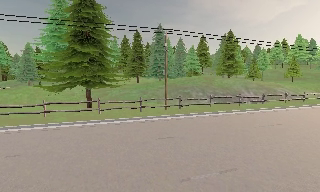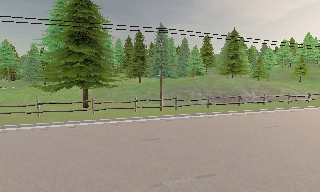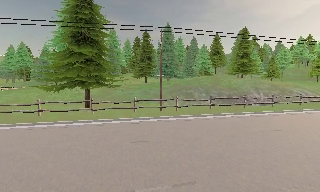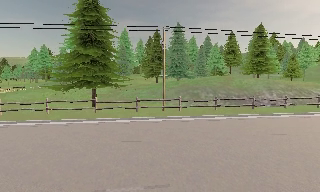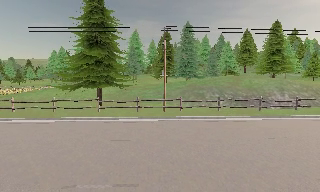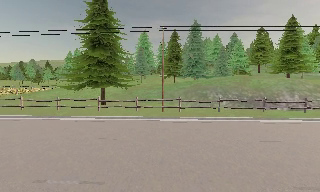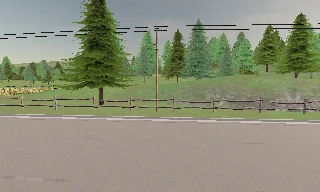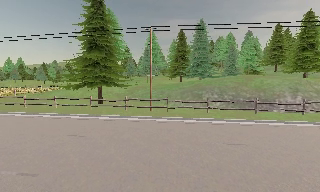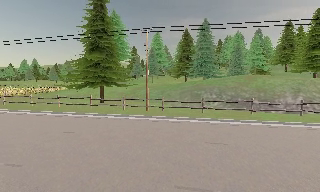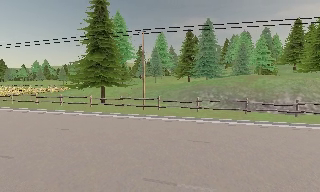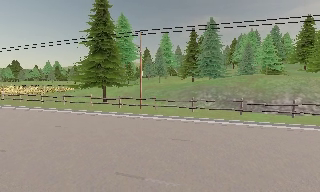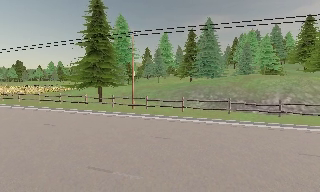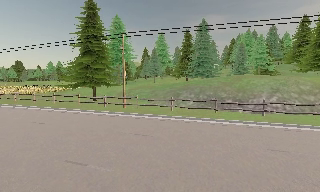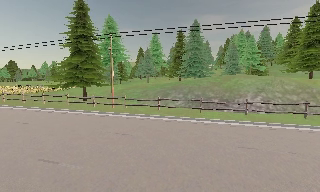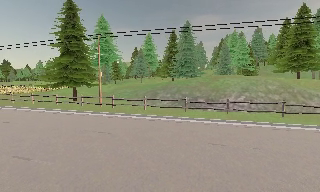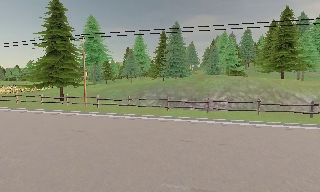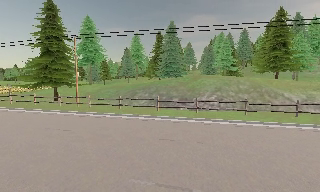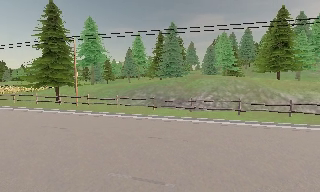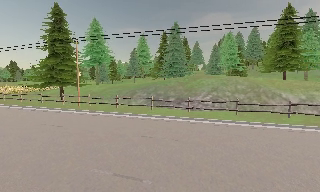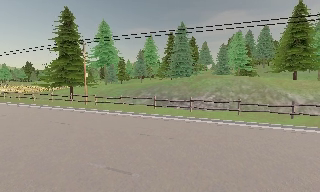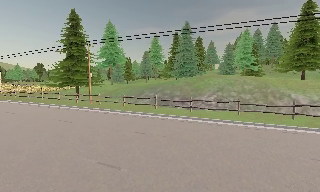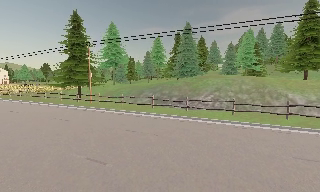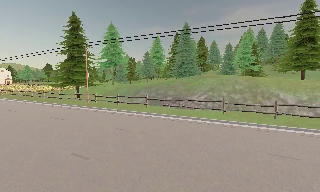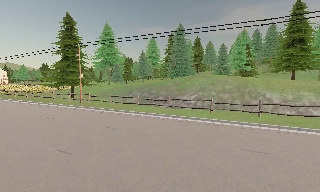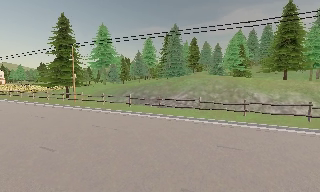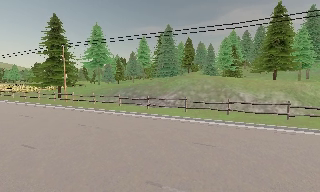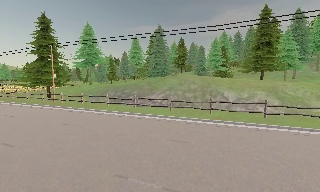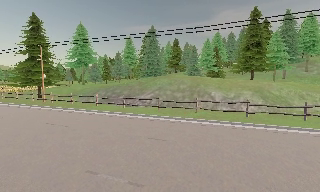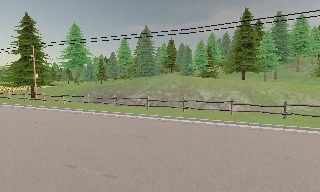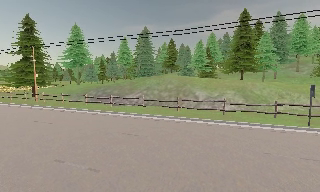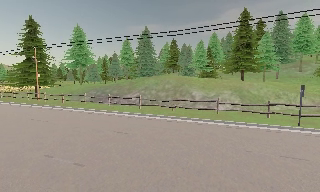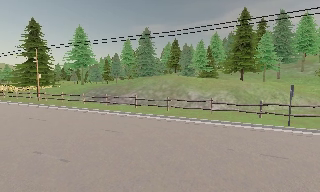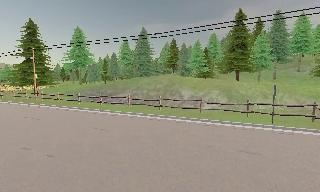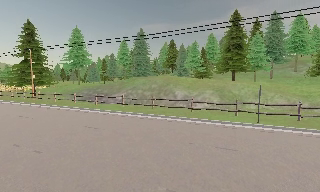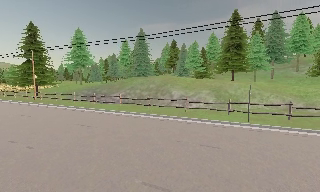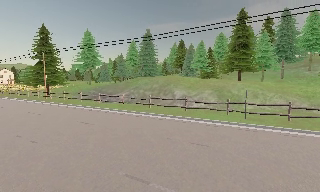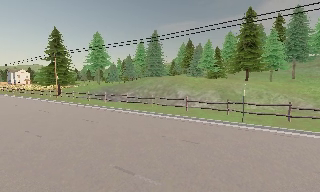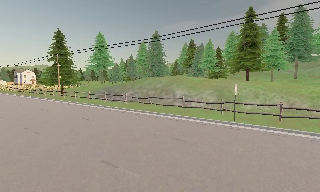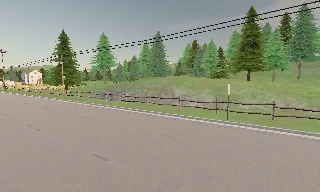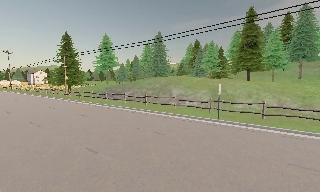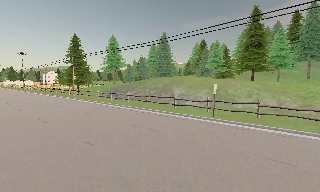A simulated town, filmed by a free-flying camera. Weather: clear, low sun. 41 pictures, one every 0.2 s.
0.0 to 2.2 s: The camera pans to its left, which is counterclockwise from overhead, by about 35 degrees. It travels to its right, about 13 m.
2.2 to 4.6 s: The camera travels to its right, about 11 m, so close, fixed things drift to the left.
4.6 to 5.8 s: The camera travels to its right and backward, about 5 m, so close, fixed things drift to the left.
5.8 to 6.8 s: The camera travels to its right, about 4 m, so close, fixed things drift to the left.
6.8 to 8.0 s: The camera pans to its left, which is counterclockwise from overhead, by about 15 degrees. It travels to its right and backward, about 5 m.
The film runs backward here.
